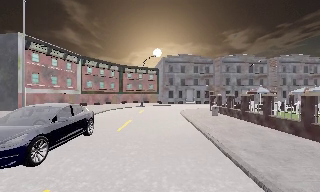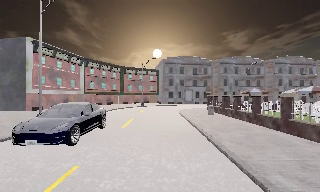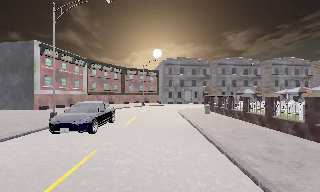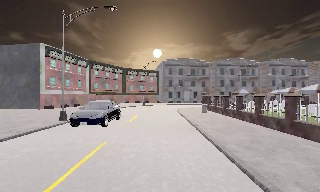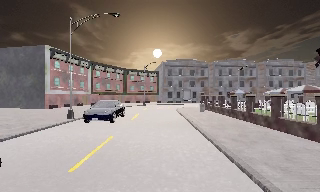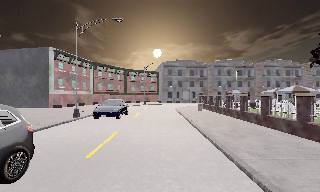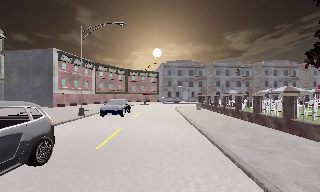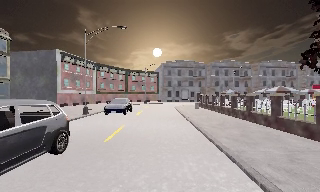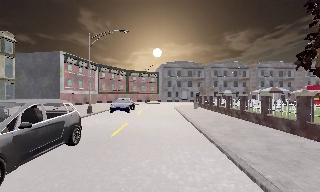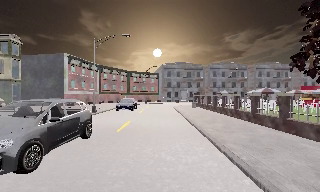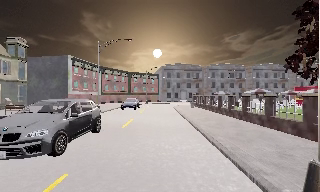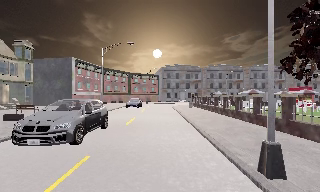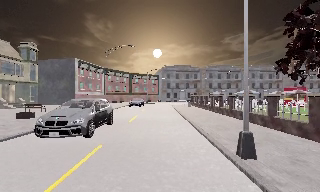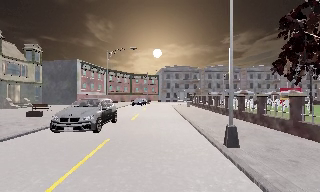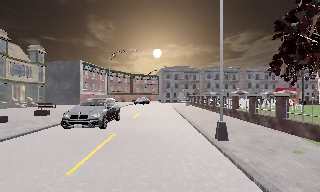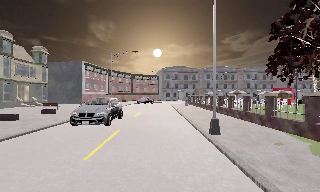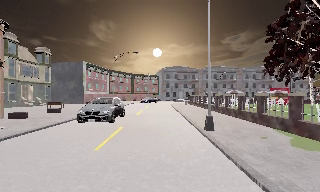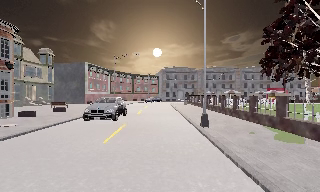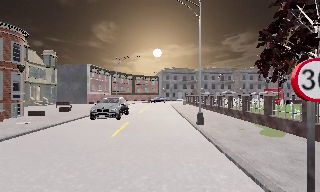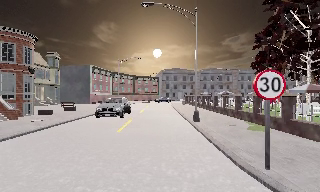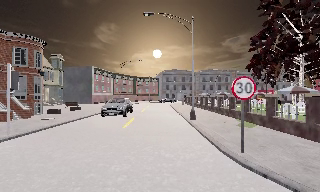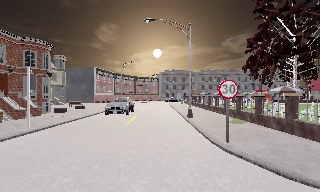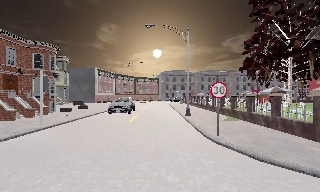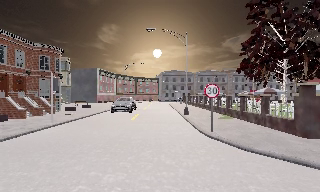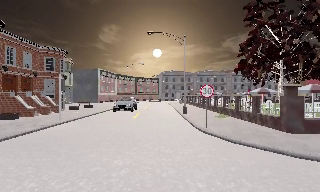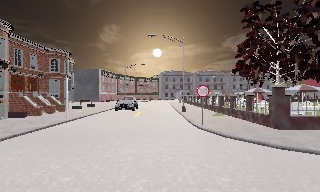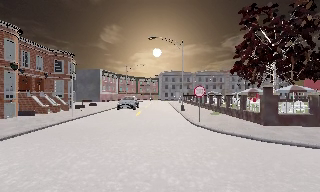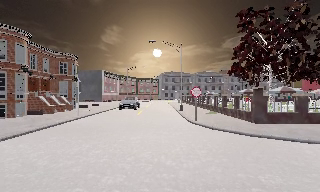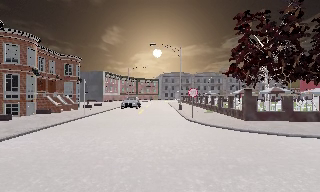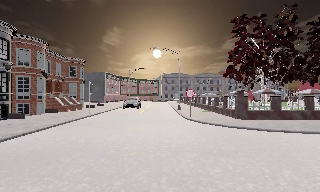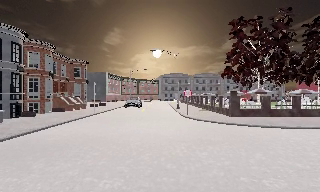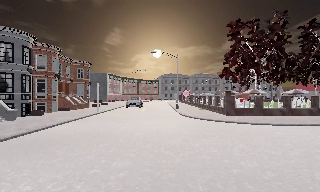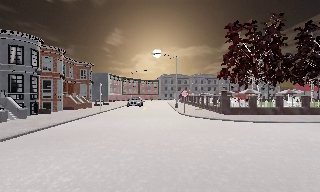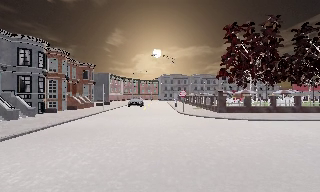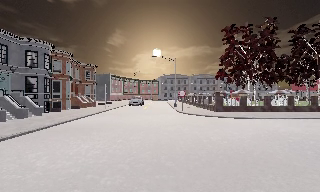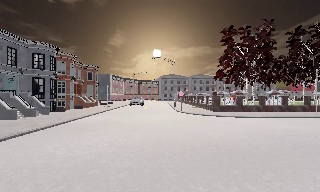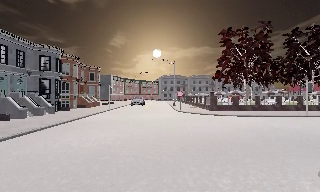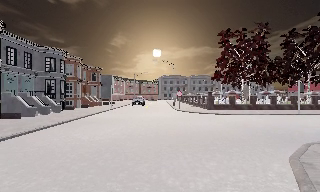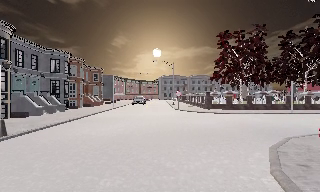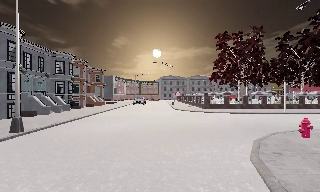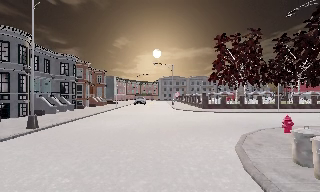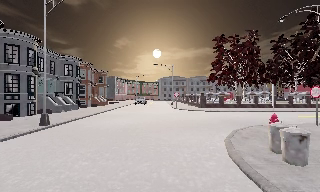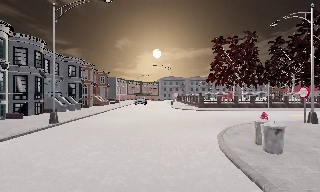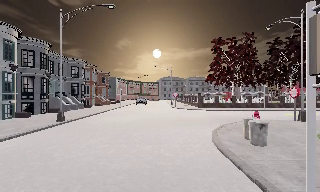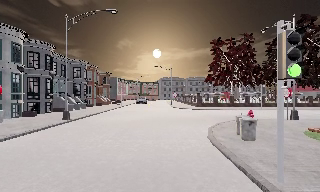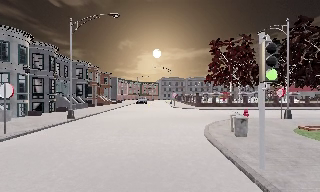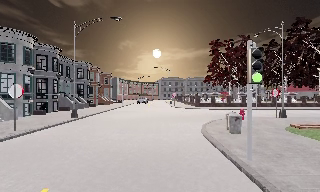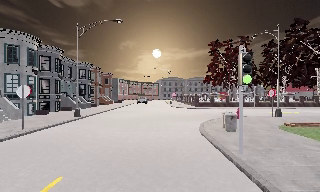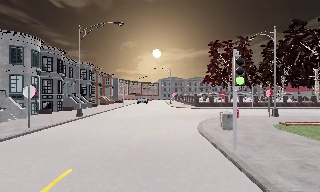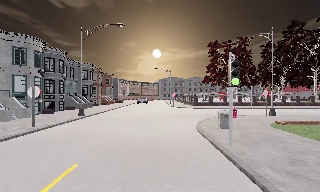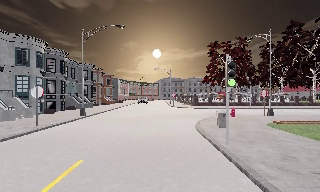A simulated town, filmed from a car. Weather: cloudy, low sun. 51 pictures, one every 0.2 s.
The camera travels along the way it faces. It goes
backward.
0.0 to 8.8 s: The camera travels backward, about 40 m, so what stands in front gets smaller.
8.8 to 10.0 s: The camera travels backward, about 2.5 m, so what stands in front gets smaller. It loses speed.
The film runs backward here.
